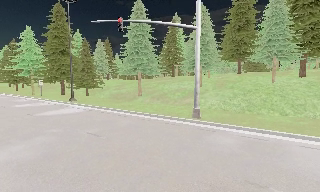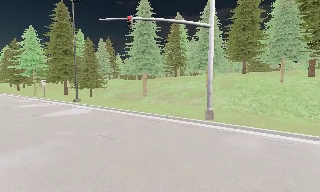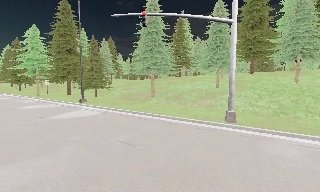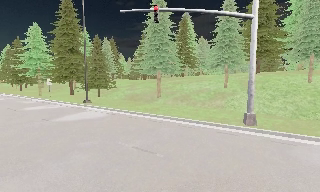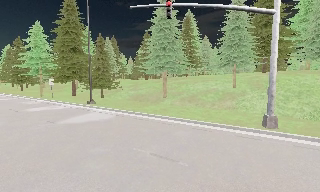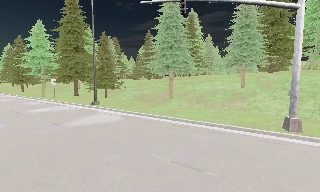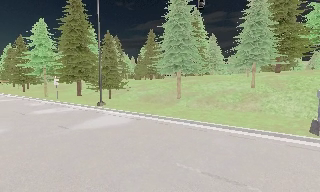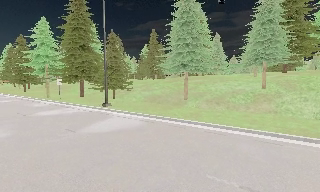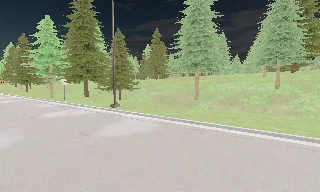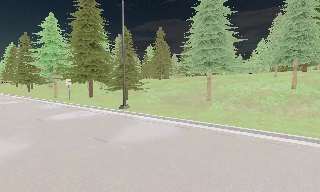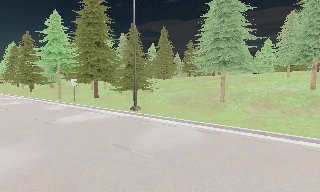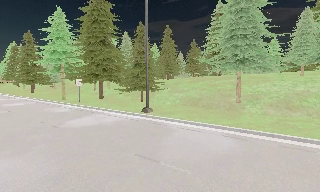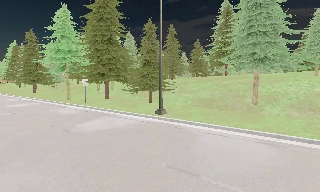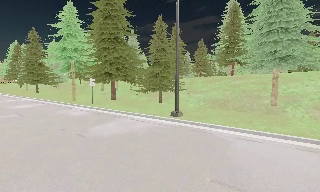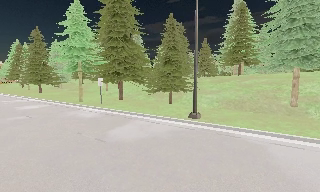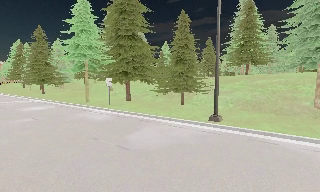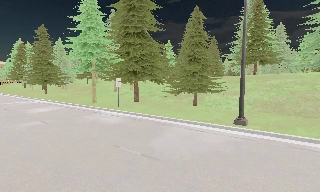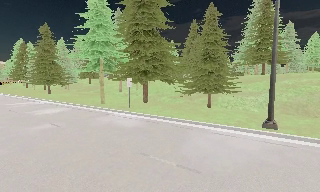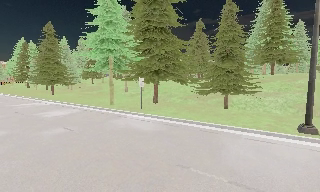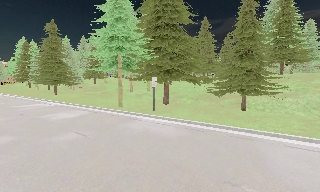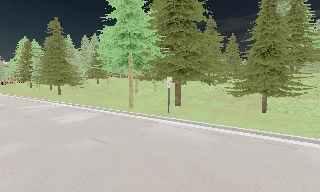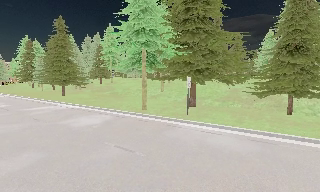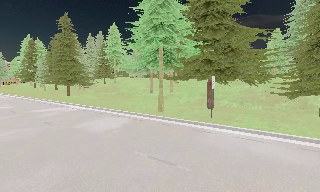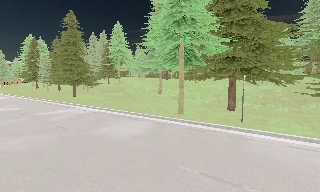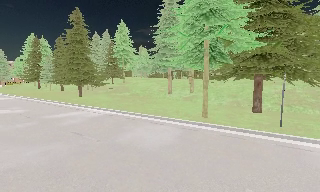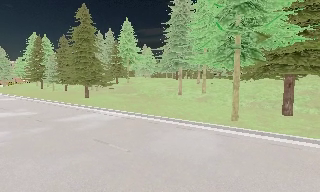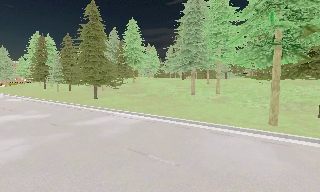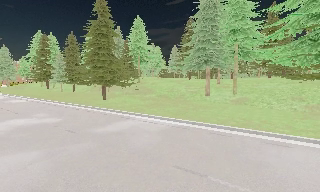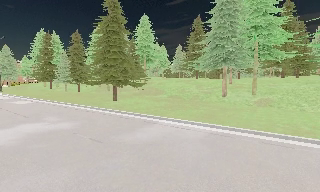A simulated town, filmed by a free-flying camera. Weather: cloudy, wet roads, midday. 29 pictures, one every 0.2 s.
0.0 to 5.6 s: The camera travels to its left and forward, about 35 m, so close, fixed things drift to the right. It gains speed.
The film runs forward here.
